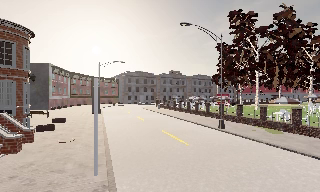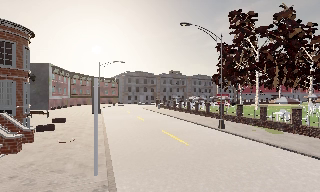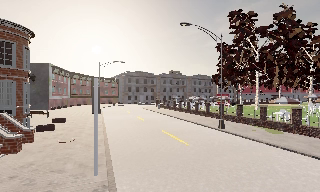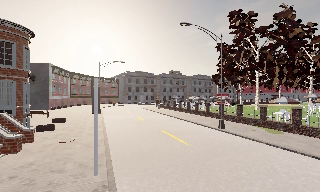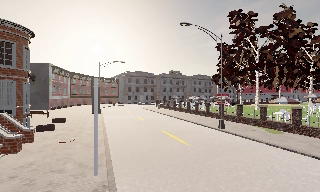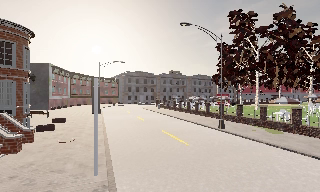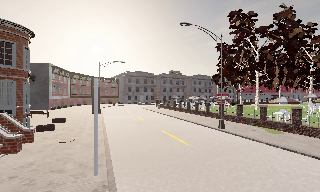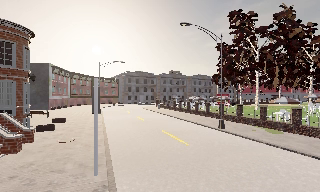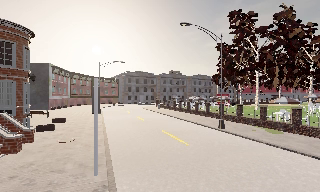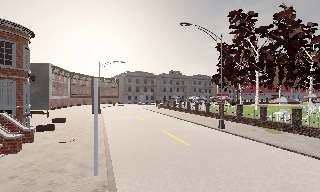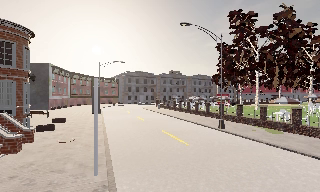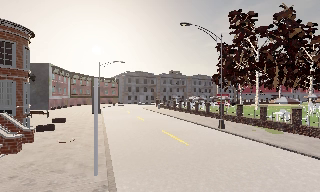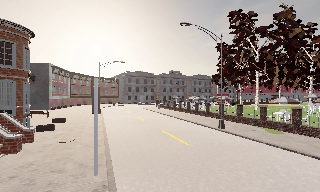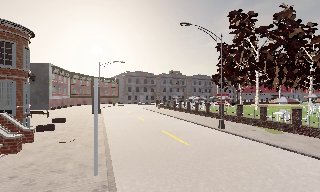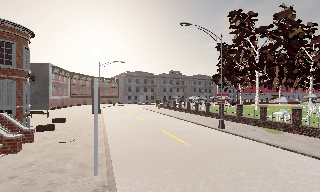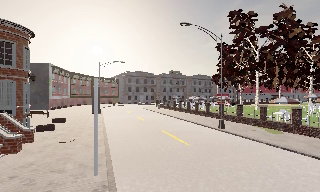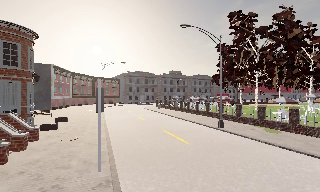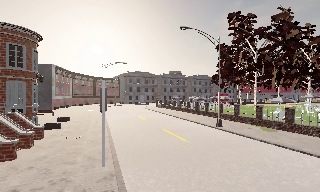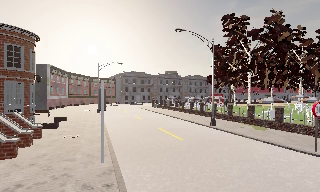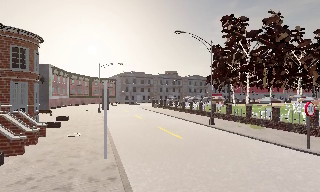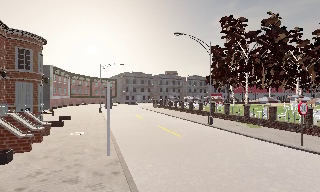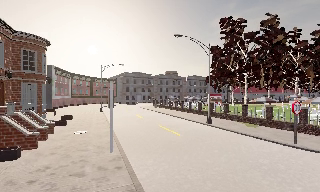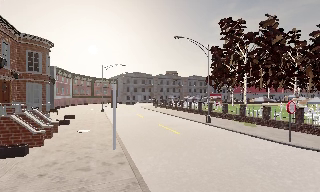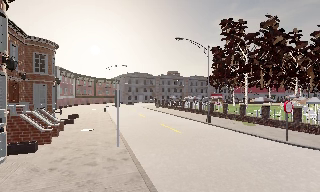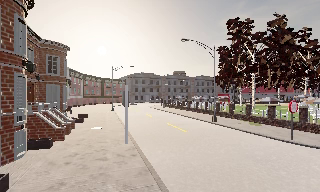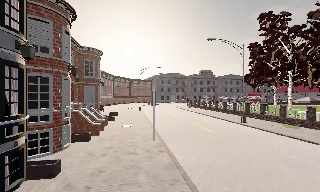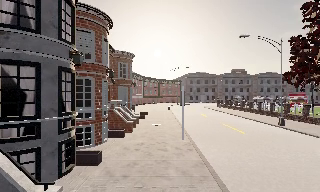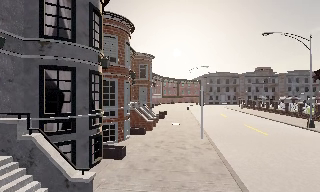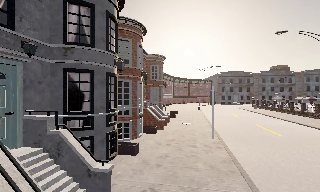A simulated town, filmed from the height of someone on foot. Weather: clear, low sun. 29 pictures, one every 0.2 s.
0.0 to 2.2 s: The camera keeps its place and its aim.
2.2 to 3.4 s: The camera travels backward, about 0.5 m, so what stands in front gets smaller. It gains speed.
3.4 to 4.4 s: The camera travels backward, about 2 m, so what stands in front gets smaller.
4.4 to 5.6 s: The camera pans to its left, which is counterclockwise from overhead, by about 35 degrees. It travels backward, about 2 m.
The film runs backward here.
